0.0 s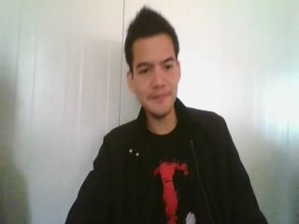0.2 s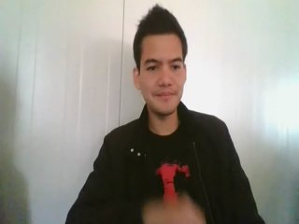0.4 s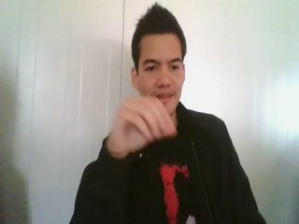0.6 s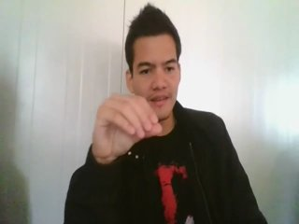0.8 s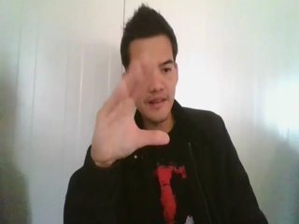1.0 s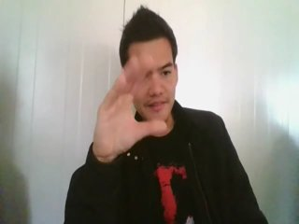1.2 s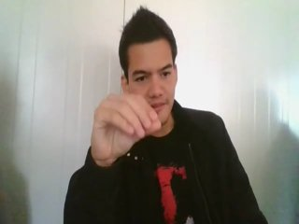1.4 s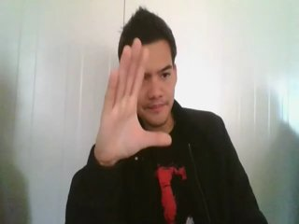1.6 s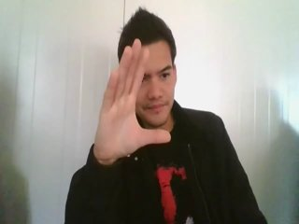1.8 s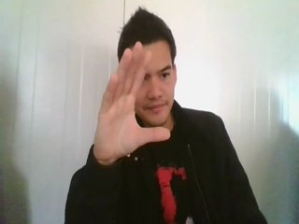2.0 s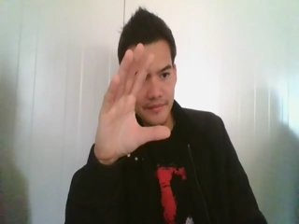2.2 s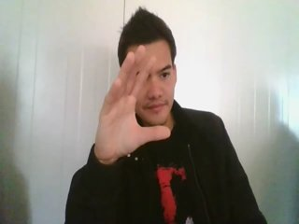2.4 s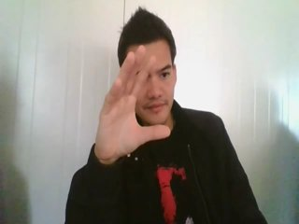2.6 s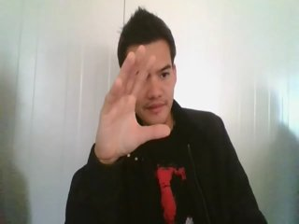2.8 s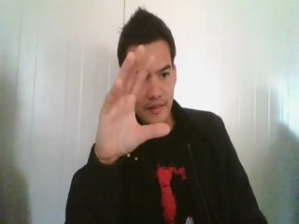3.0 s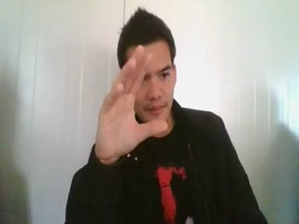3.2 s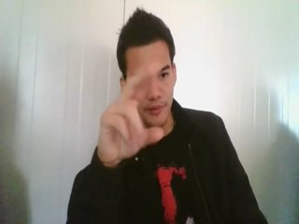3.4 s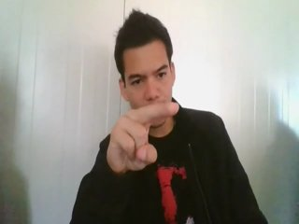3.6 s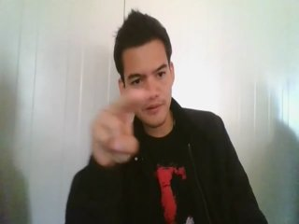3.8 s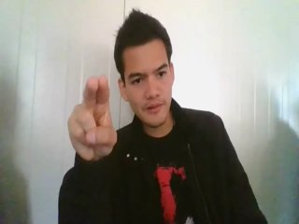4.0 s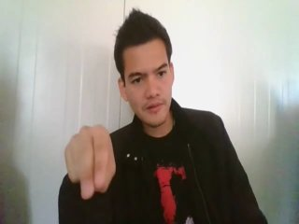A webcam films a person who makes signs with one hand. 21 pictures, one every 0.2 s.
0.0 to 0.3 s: Non-gesture.
0.4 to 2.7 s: Open twice.
2.8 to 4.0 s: Pointing with two fingers.
